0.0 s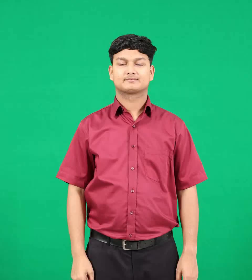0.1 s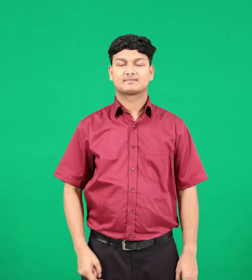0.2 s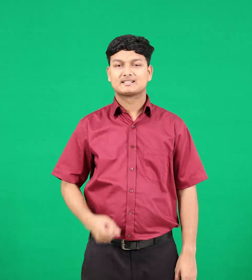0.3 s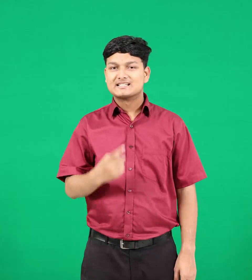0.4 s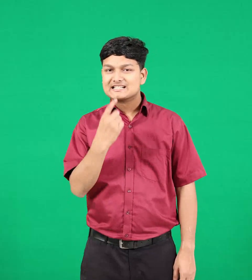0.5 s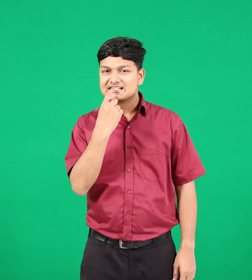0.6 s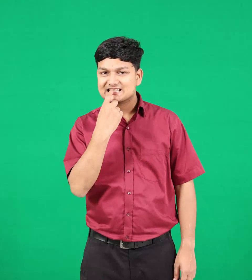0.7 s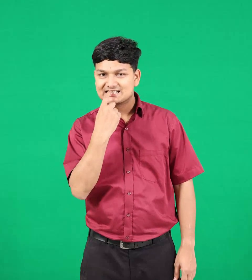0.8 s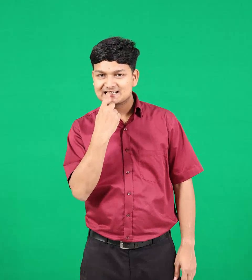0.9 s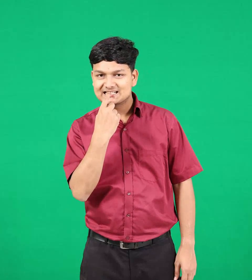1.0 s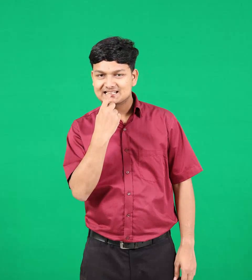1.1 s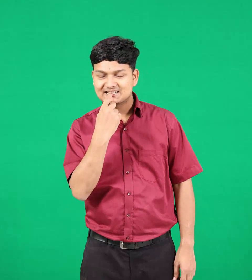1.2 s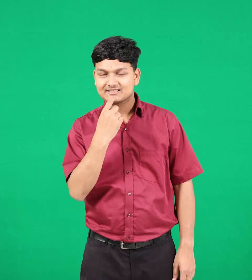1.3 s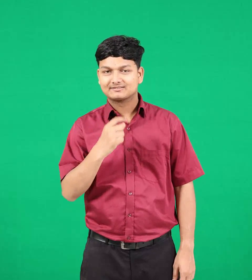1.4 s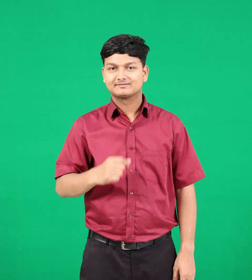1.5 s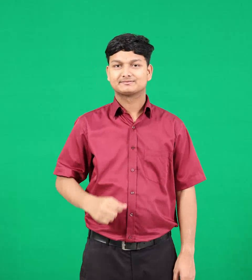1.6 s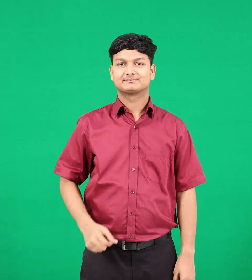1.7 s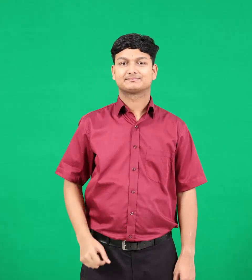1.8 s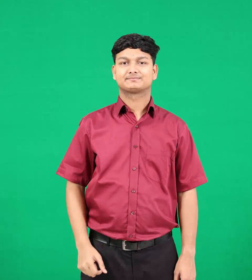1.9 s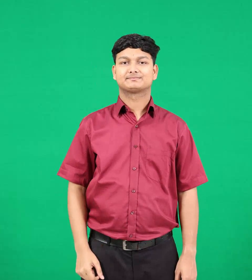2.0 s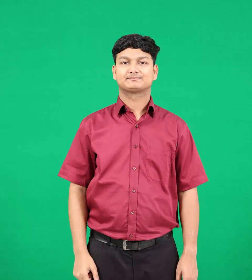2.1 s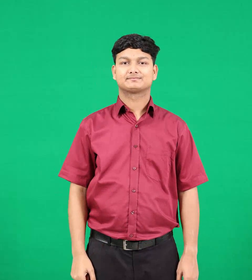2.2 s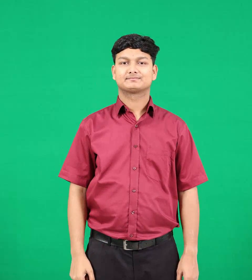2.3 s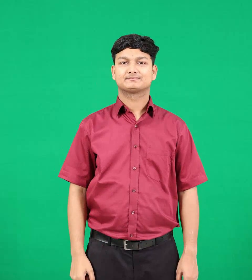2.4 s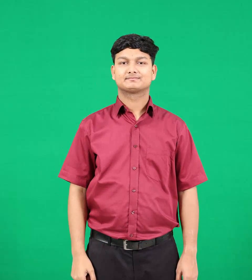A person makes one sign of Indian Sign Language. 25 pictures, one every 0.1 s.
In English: white
